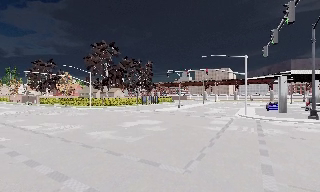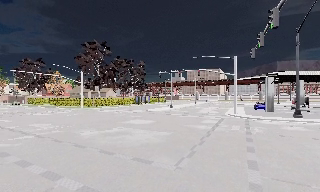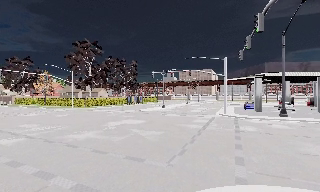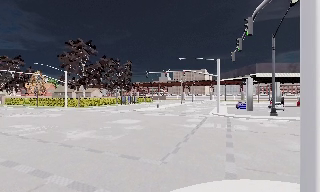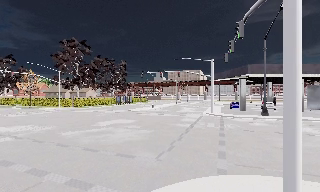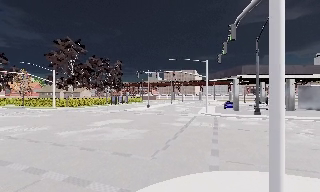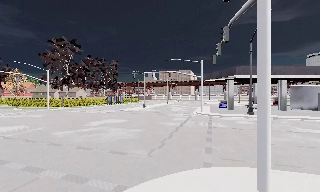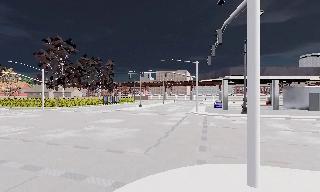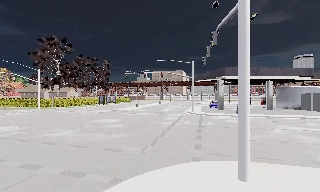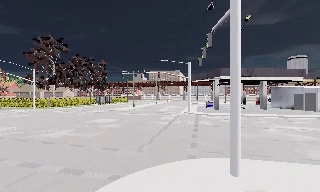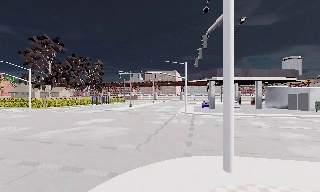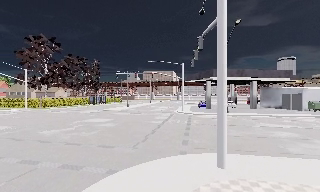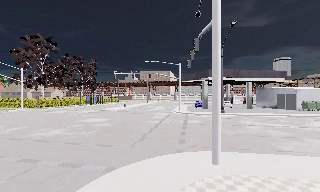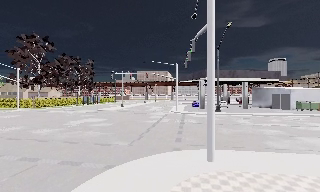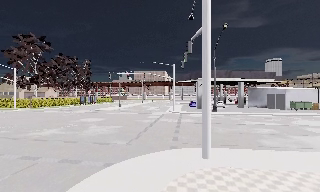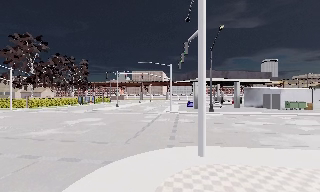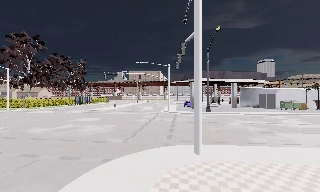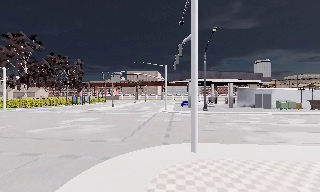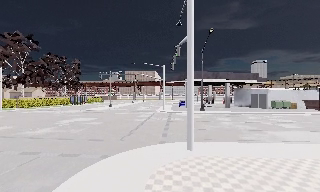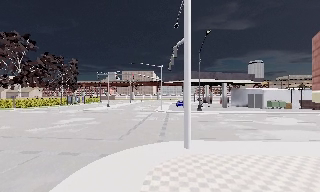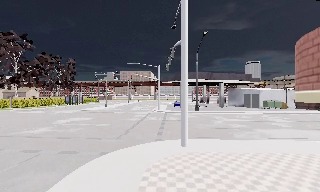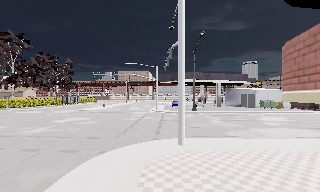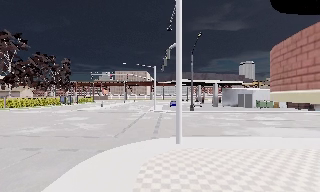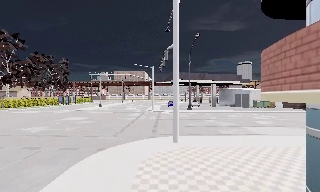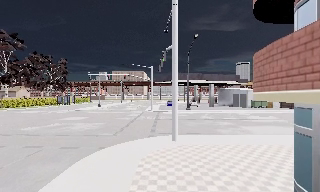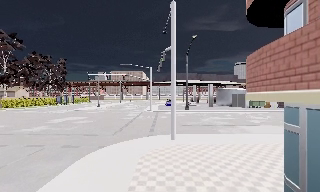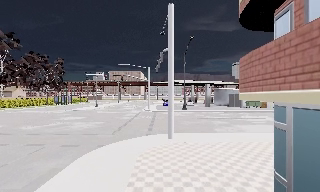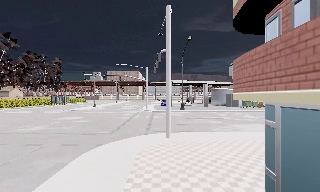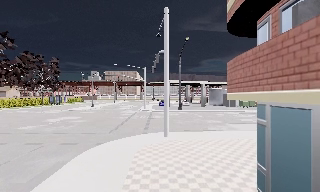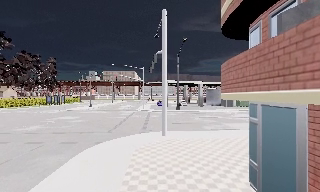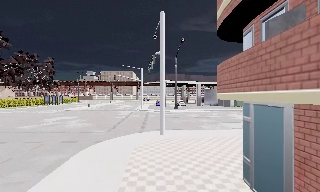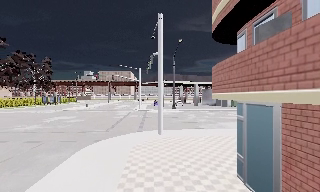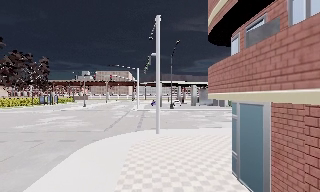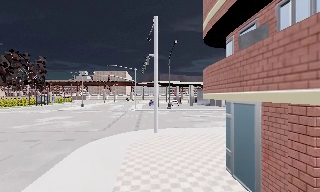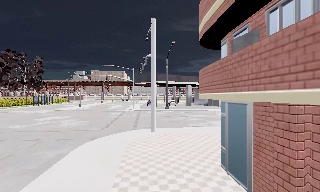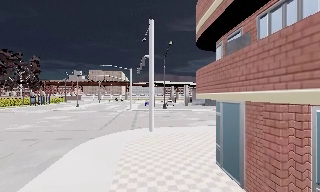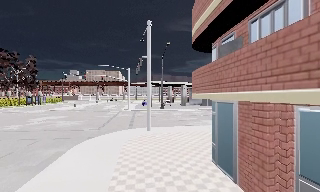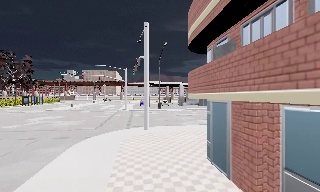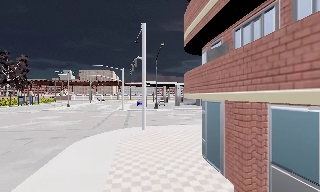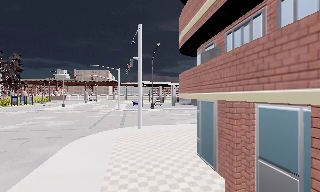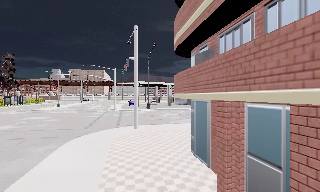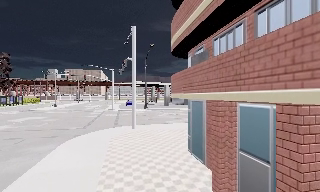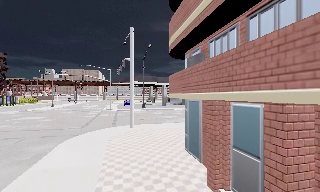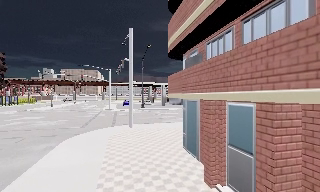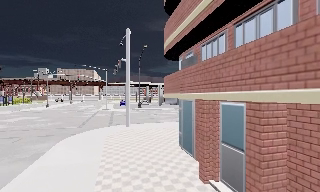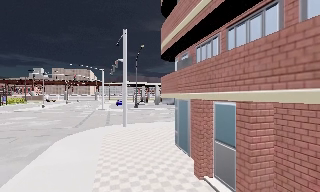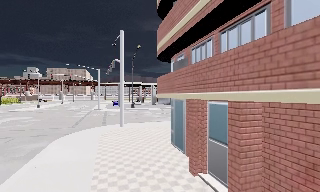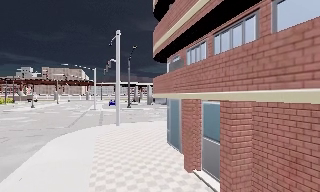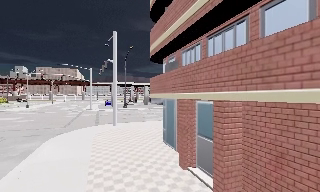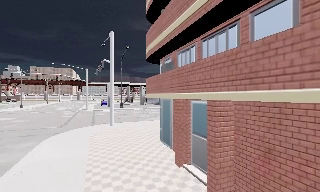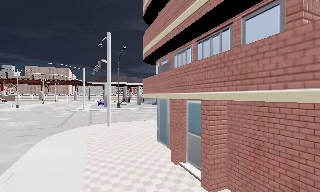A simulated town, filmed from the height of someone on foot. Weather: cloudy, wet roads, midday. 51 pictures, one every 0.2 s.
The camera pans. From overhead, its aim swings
clockwise.
The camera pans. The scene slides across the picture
to the left.
0.0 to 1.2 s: The camera pans to its right, which is clockwise from overhead, by about 10 degrees. It travels backward, about 1.5 m, so what stands in front gets smaller.
1.2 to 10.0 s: The camera pans to its right, which is clockwise from overhead, by about 40 degrees. It travels backward, about 10 m.
The film runs backward here.
